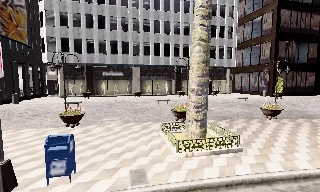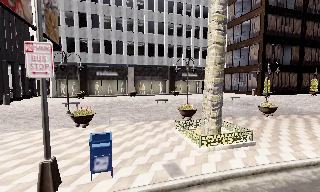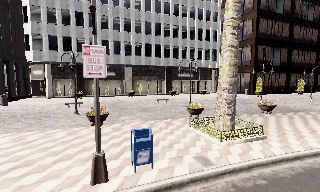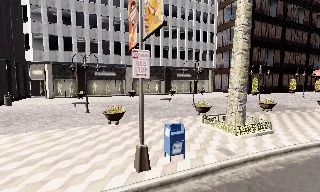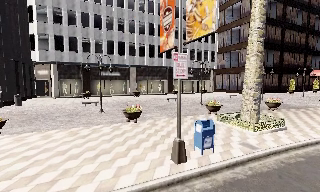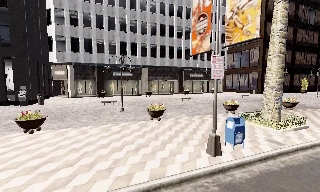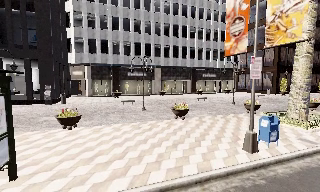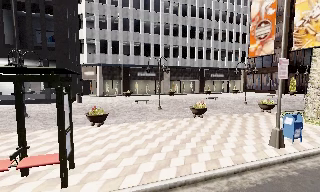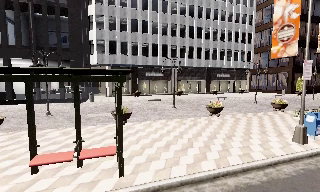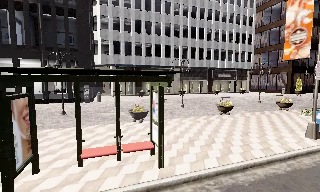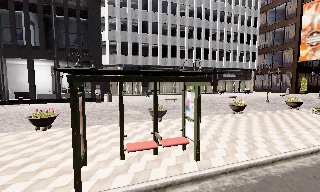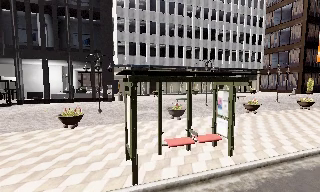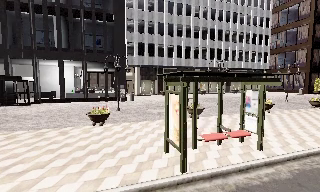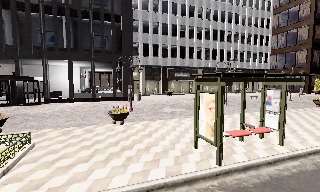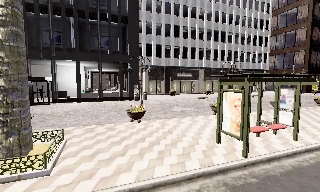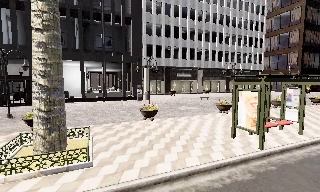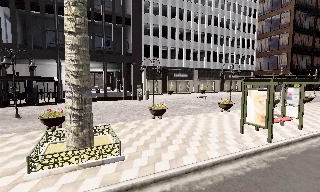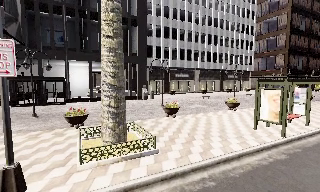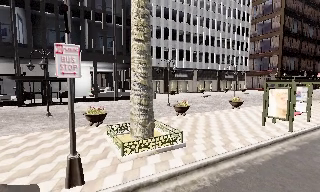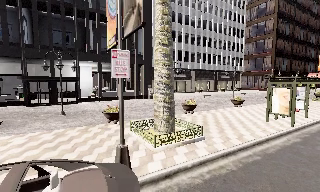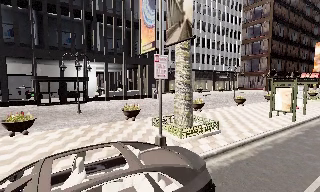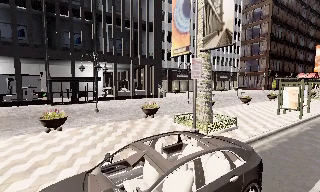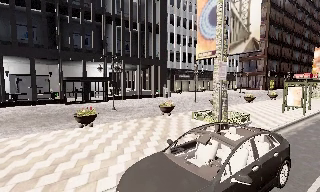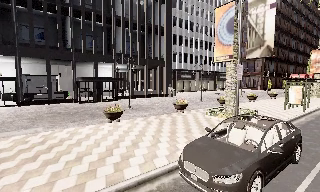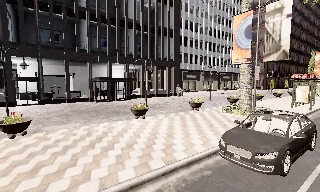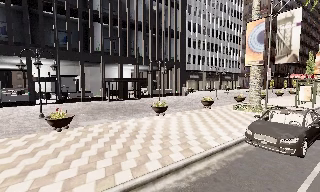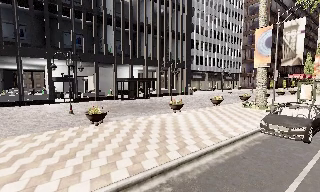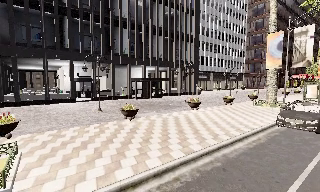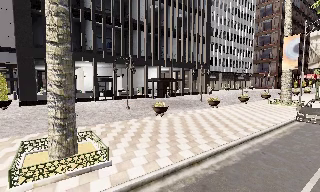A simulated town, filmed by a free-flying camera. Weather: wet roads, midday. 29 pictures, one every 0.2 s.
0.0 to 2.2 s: The camera travels to its left, about 14 m, so close, fixed things drift to the right.
2.2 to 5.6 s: The camera pans to its right, which is clockwise from overhead, by about 15 degrees. It travels to its left and backward, about 25 m, so close, fixed things drift to the right.
The film runs forward here.
